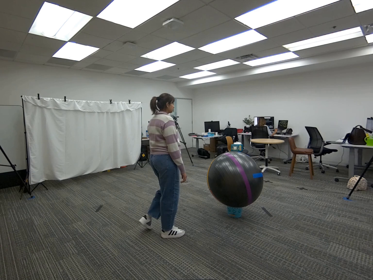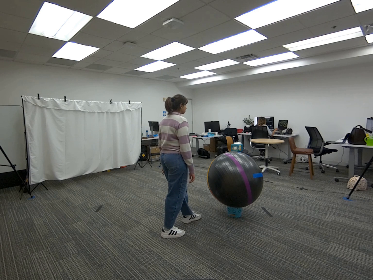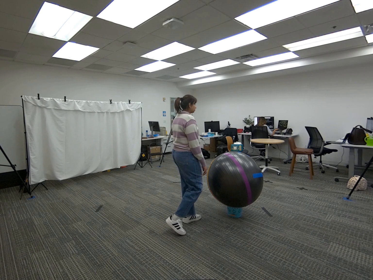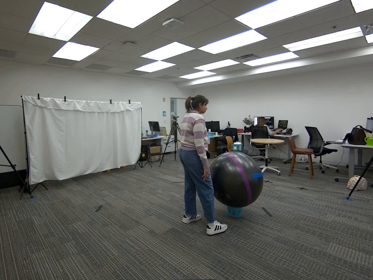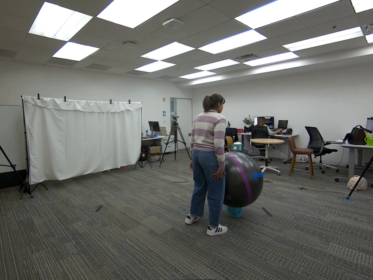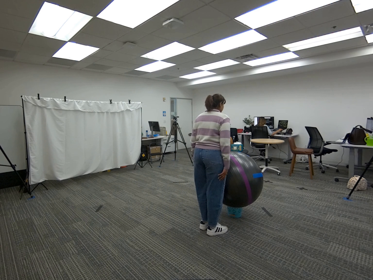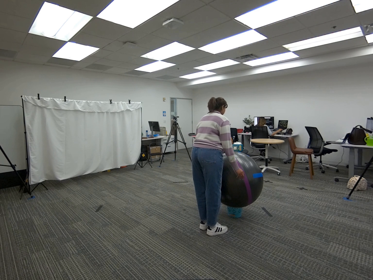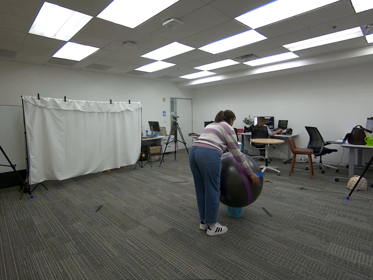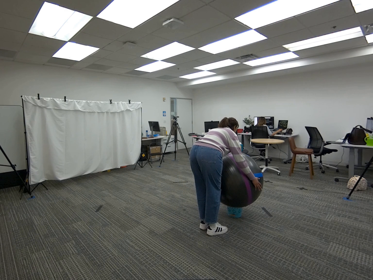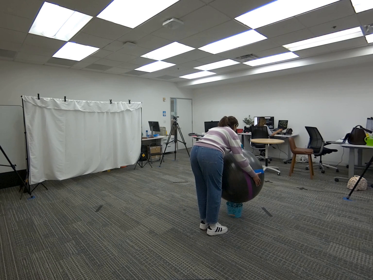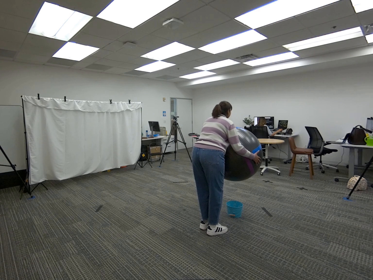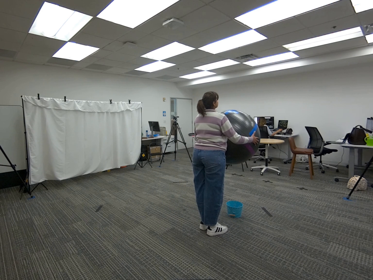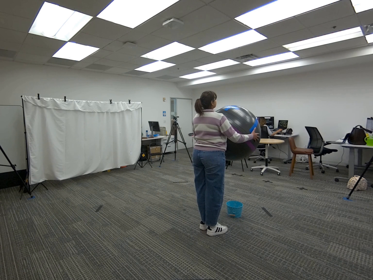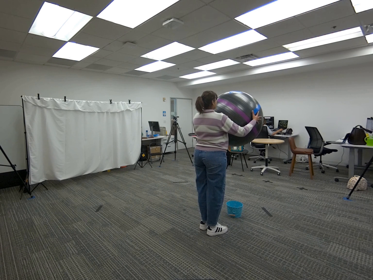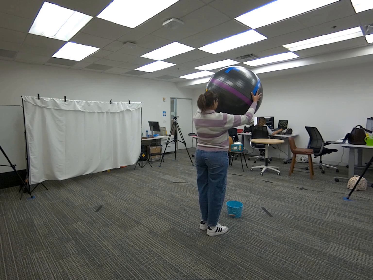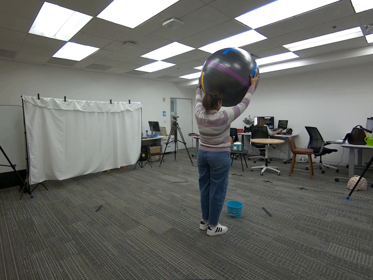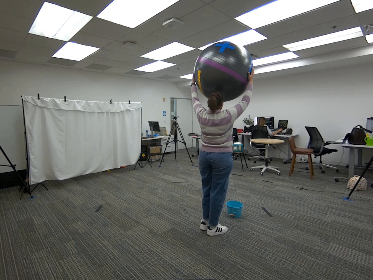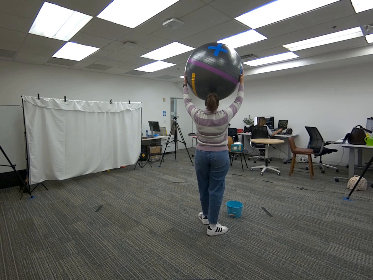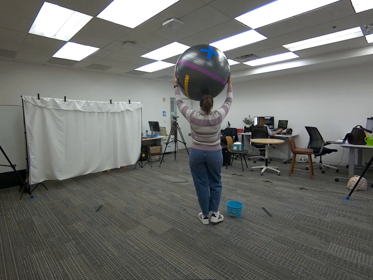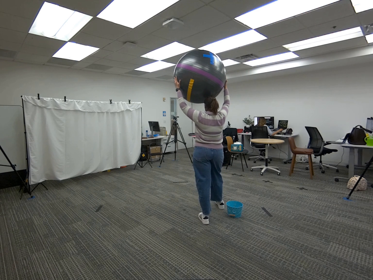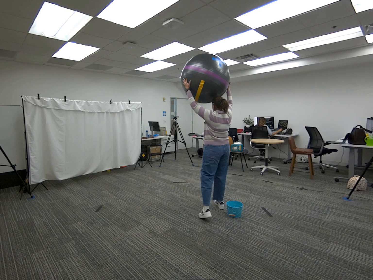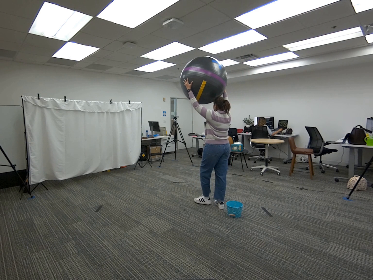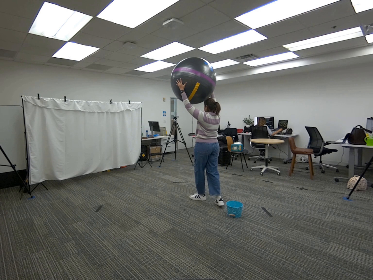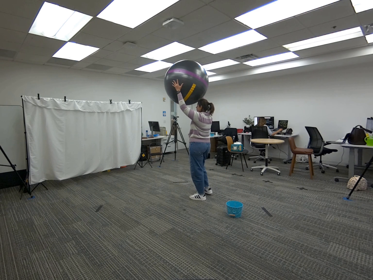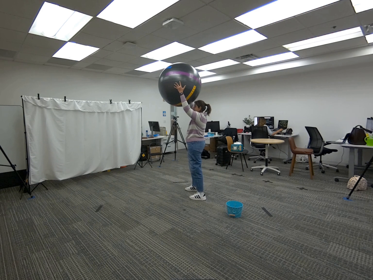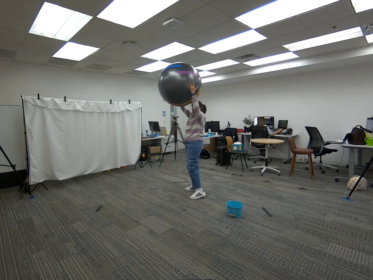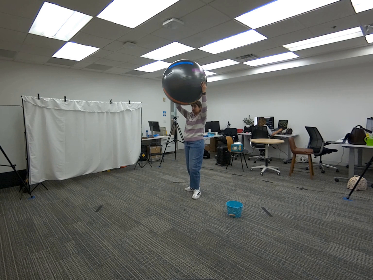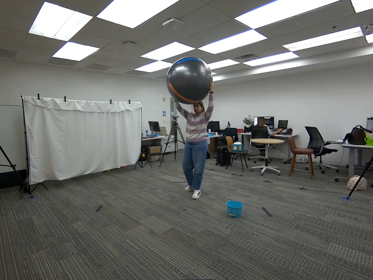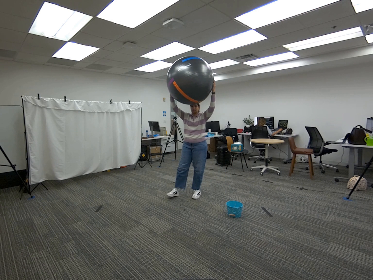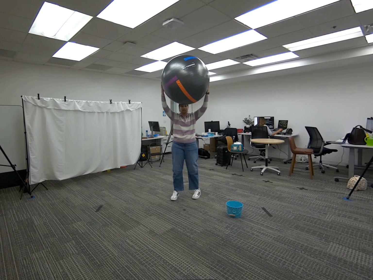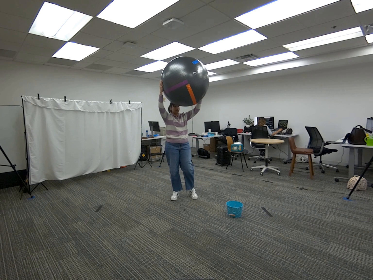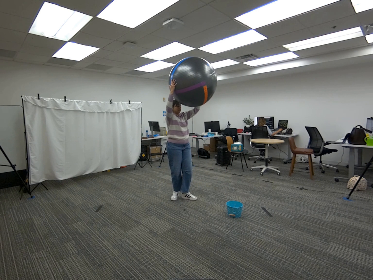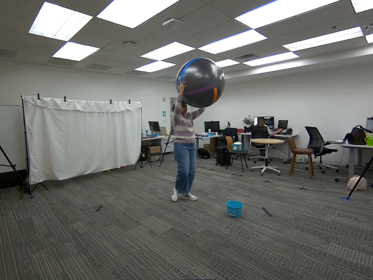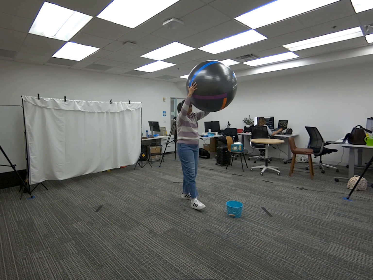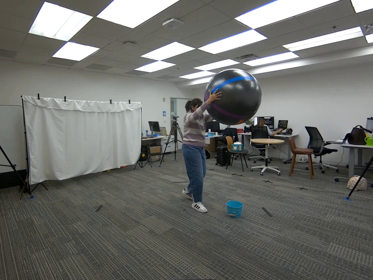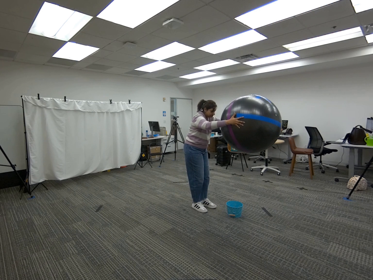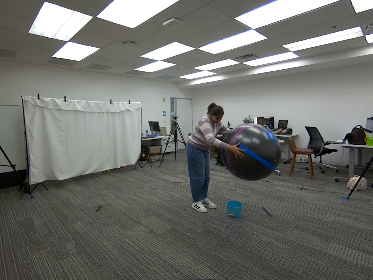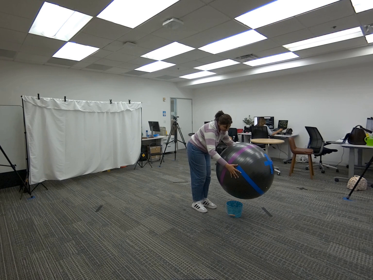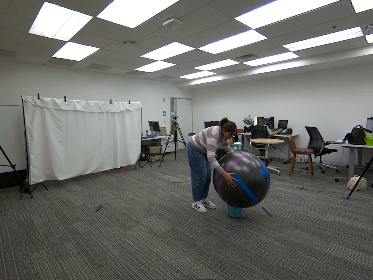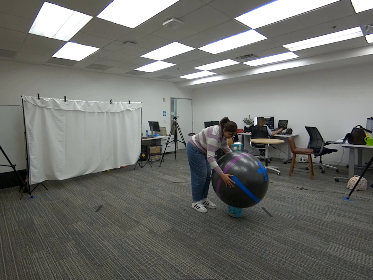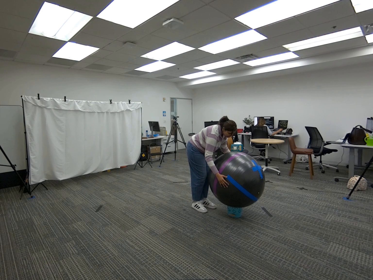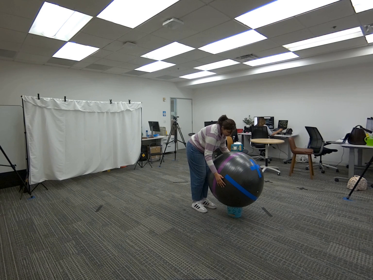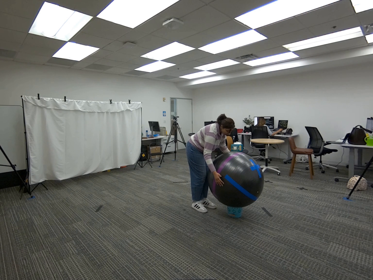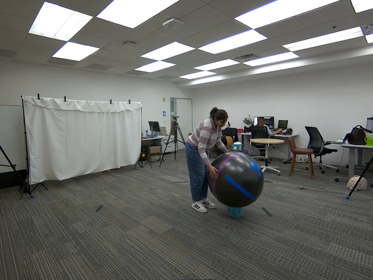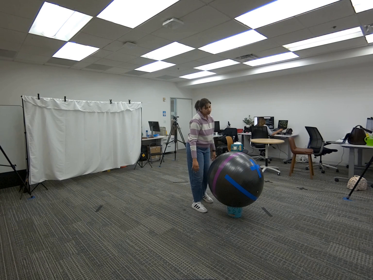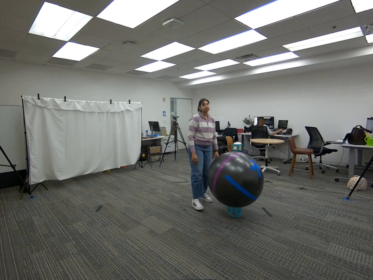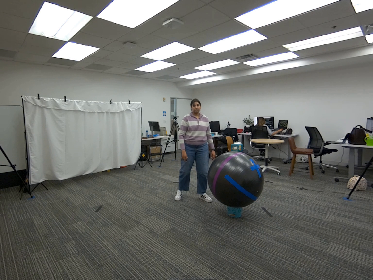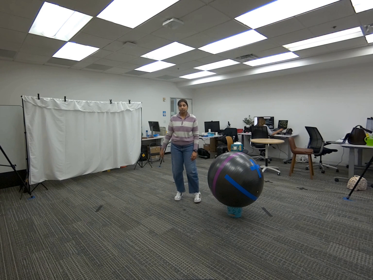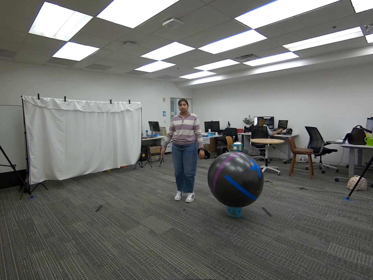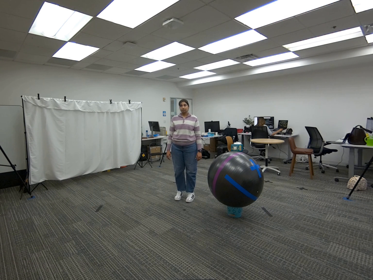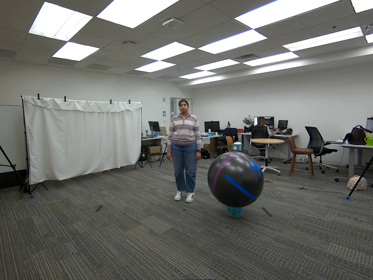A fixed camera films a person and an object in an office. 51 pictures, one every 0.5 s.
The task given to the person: Walk over to the yoga ball on the ground and lift the yoga ball above your head and slowly rotate while holding the yoga ball. Place the yoga ball within the bounding area when complete.
